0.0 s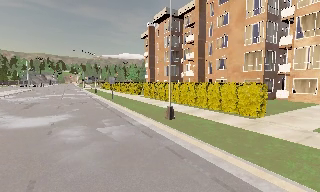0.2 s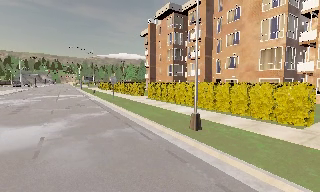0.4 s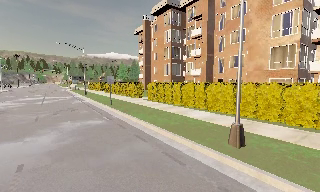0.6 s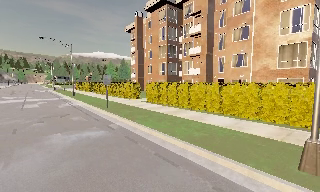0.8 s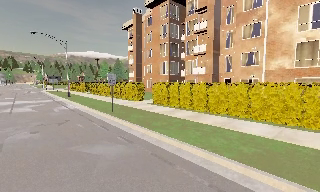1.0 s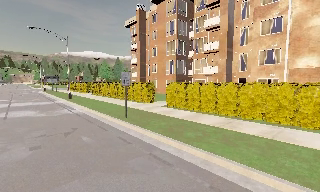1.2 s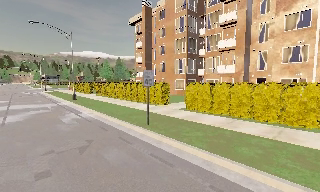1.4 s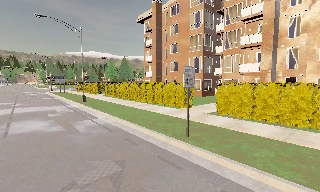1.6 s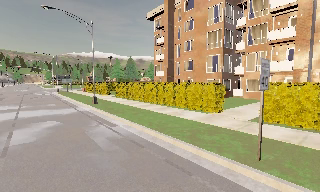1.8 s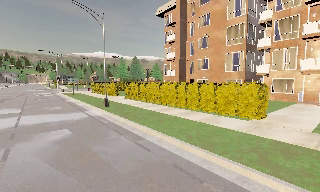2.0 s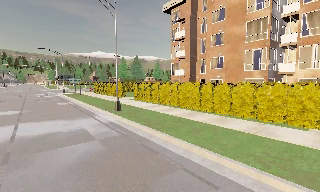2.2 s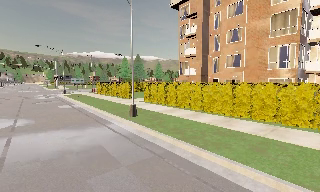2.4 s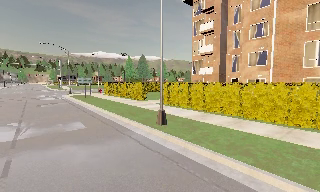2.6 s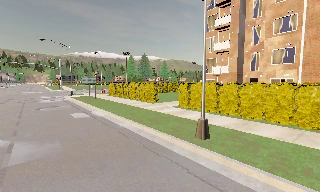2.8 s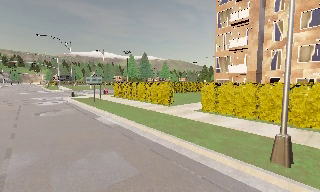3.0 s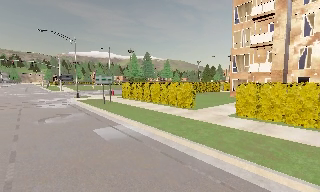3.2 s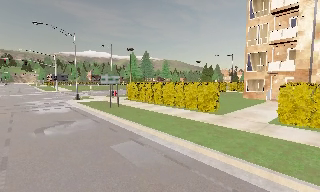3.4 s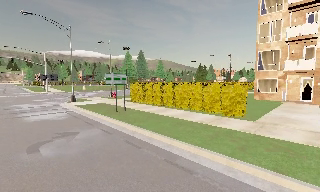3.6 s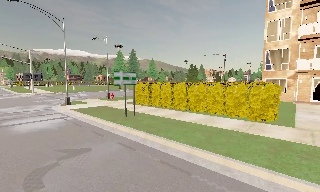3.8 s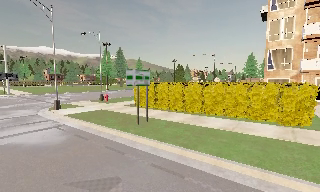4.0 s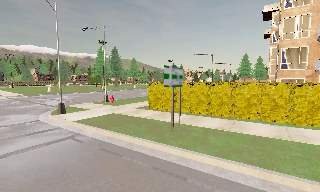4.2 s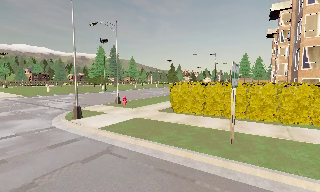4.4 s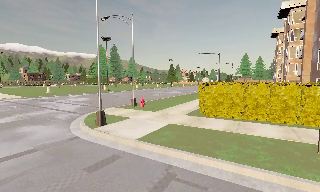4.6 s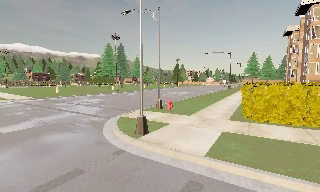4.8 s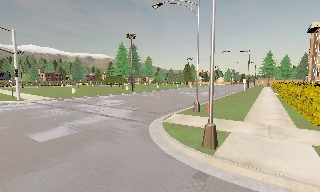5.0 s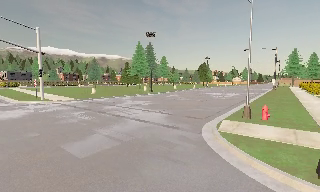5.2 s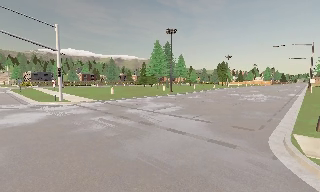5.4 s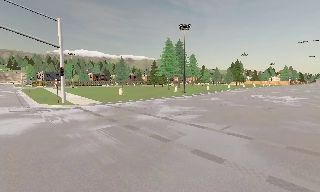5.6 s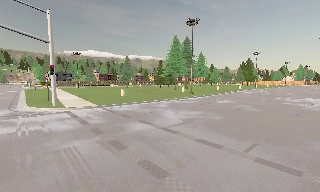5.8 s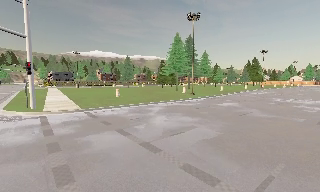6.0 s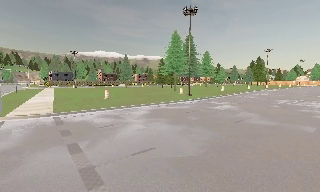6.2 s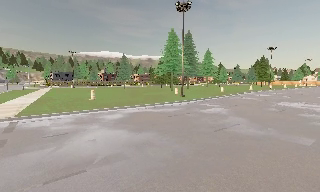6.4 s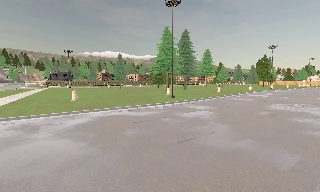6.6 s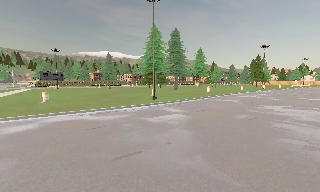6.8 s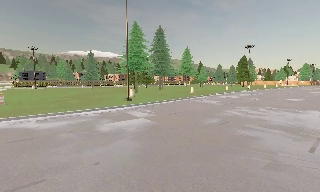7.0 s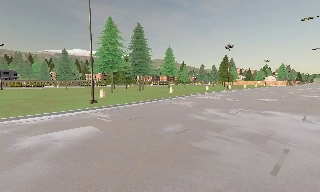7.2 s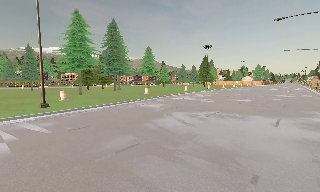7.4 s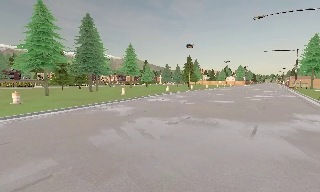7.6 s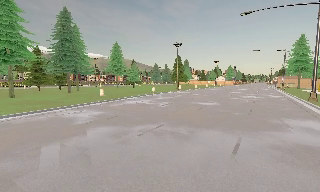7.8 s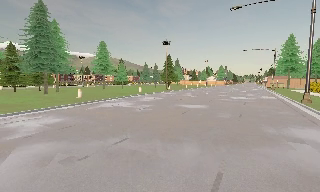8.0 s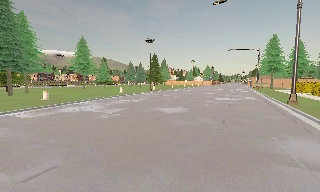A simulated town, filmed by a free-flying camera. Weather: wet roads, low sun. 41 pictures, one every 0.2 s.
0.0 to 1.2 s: The camera pans to its right, which is clockwise from overhead, by about 10 degrees. It travels forward and to its left, about 13 m, so what stands in front looms larger.
1.2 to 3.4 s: The camera travels forward and to its left, about 25 m, so what stands in front looms larger.
3.4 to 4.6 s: The camera pans to its right, which is clockwise from overhead, by about 15 degrees. It travels to its left and forward, about 14 m, so close, fixed things drift to the right.
4.6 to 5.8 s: The scene slides to the right, as the camera pans about 20 degrees to its left. It travels forward, about 12 m, so what stands in front looms larger.
5.8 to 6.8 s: The camera travels to its right and forward, about 11 m, so close, fixed things drift to the left.
6.8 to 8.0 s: The scene slides to the left, as the camera pans about 25 degrees to its right. It travels forward and to its right, about 13 m, so what stands in front looms larger.
The film runs forward here.
